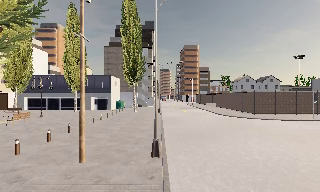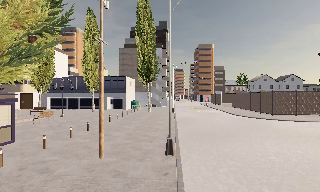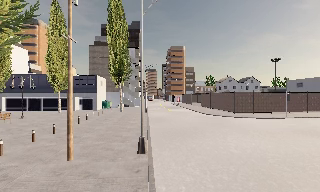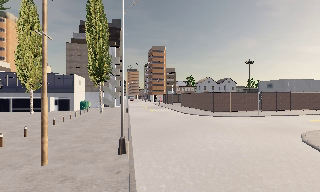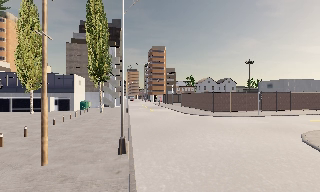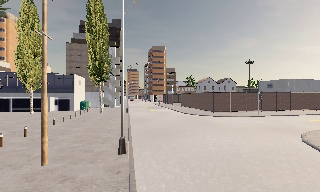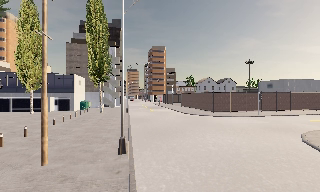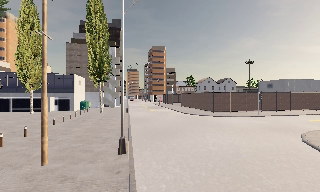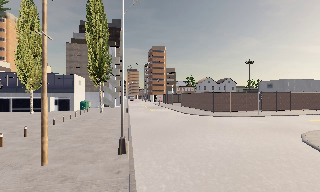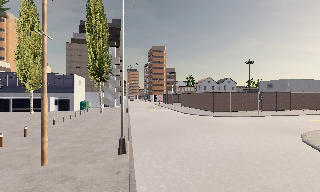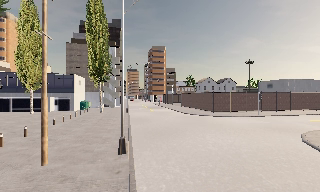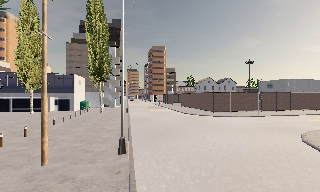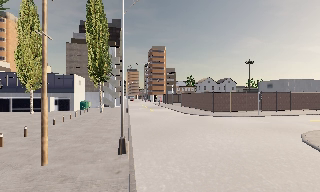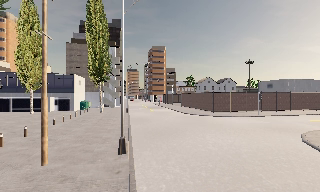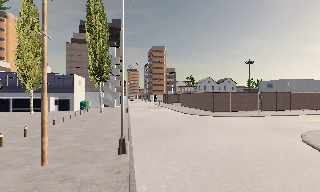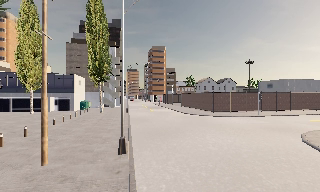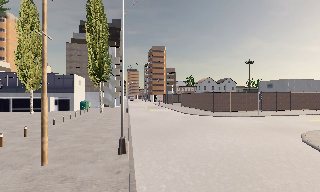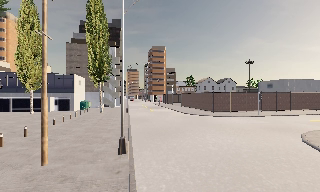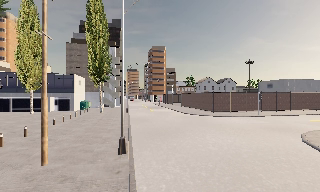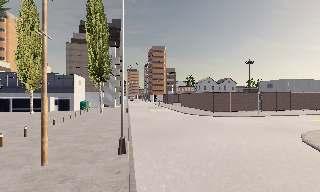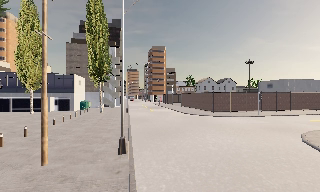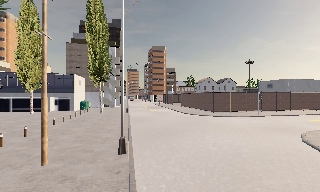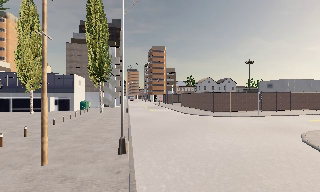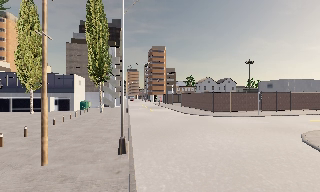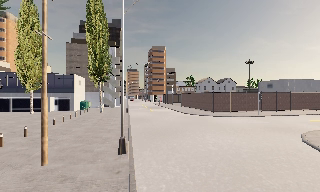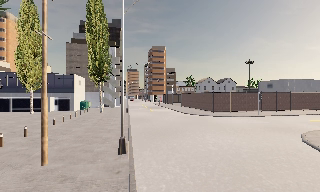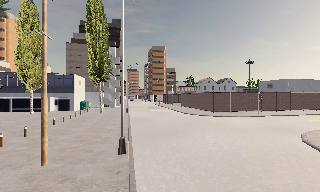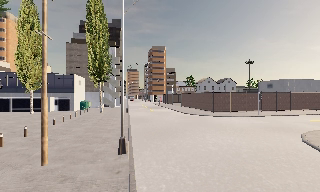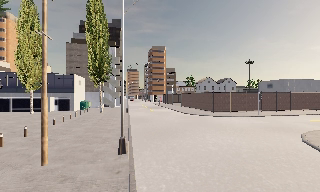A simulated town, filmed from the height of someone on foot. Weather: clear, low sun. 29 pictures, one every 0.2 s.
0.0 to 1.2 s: The scene slides to the left, as the camera pans about 10 degrees to its right. It travels backward, about 0.5 m, so what stands in front gets smaller. It loses speed.
1.2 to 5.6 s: The camera keeps its place and its aim.
The film runs backward here.
